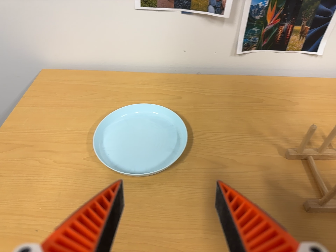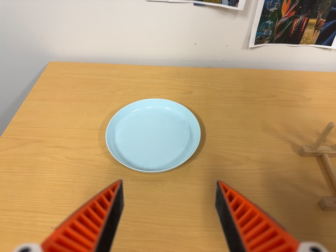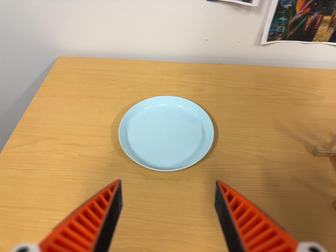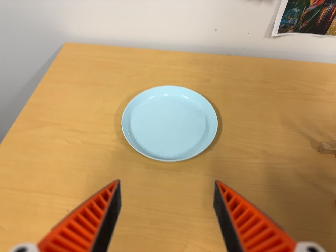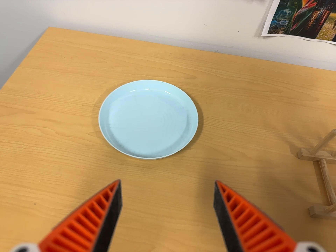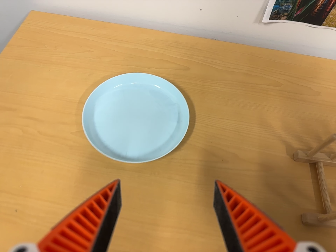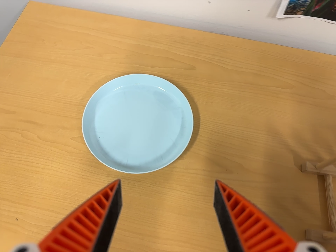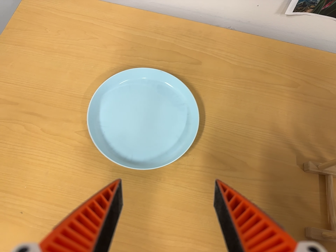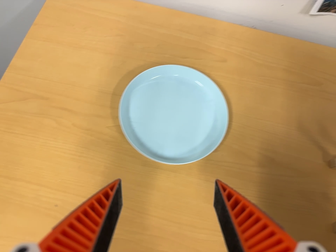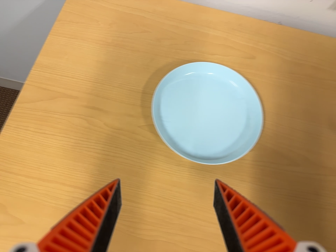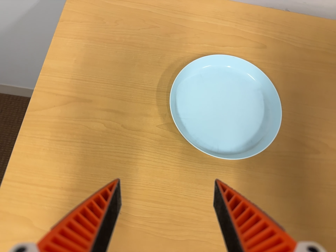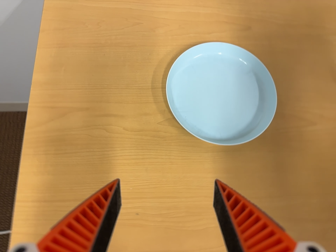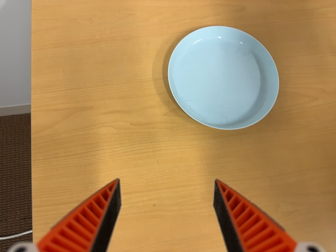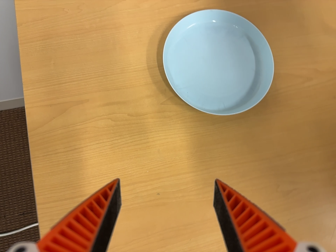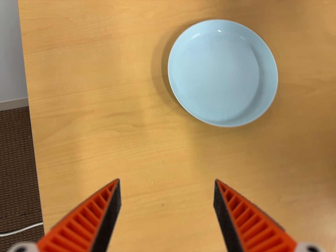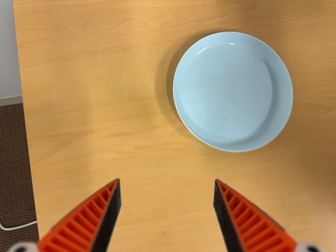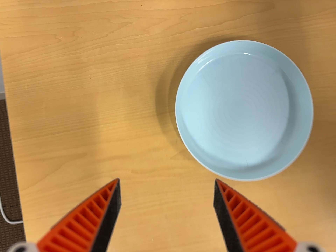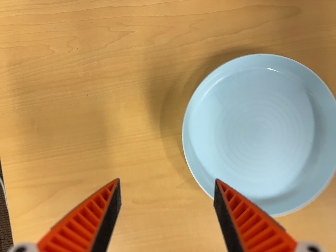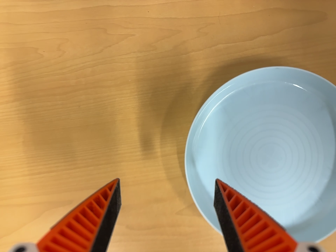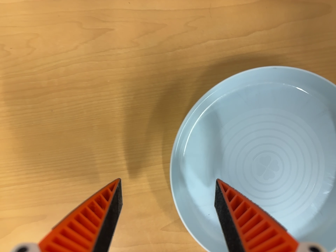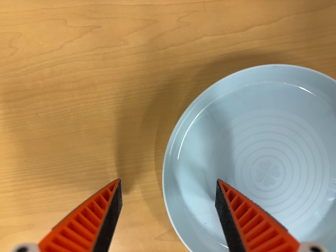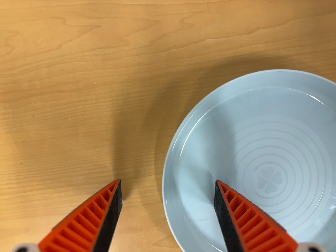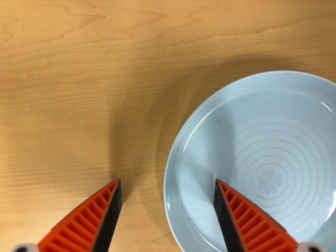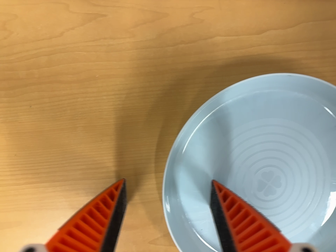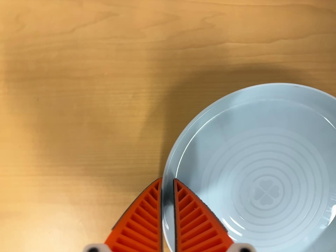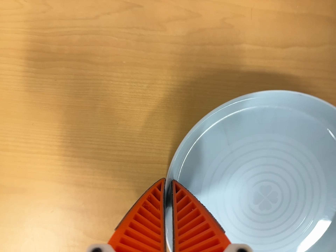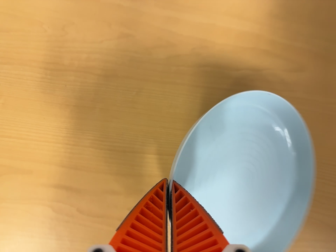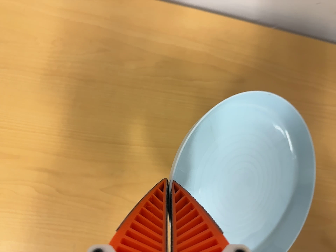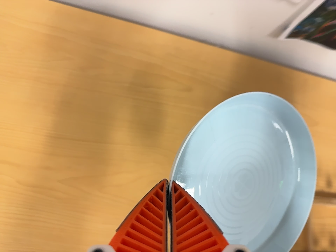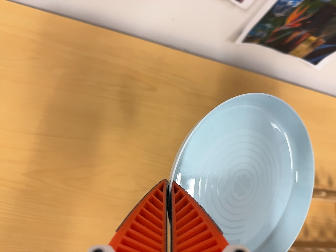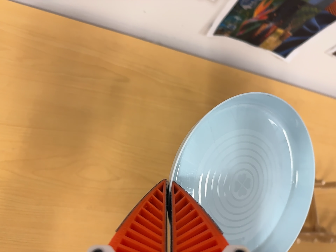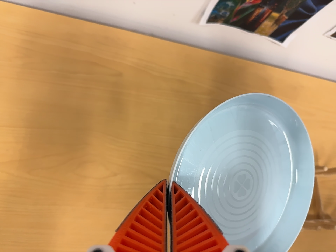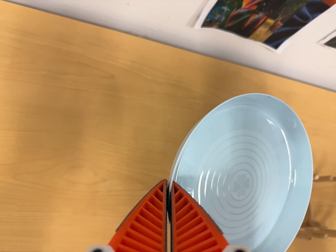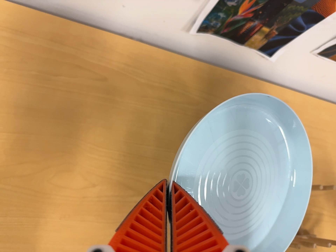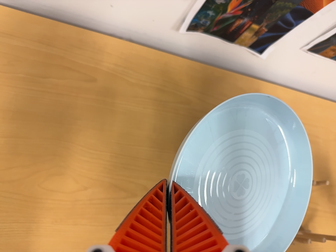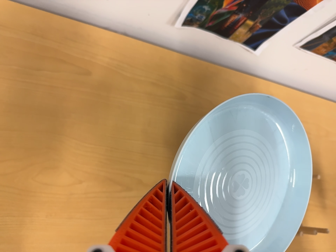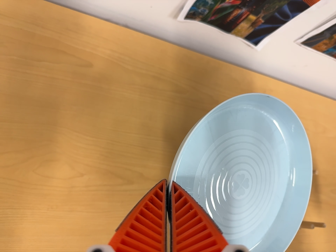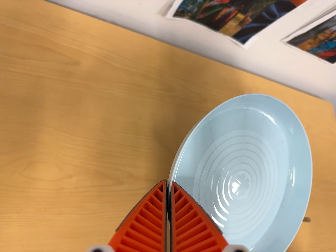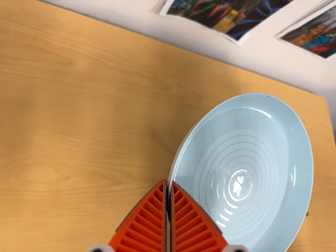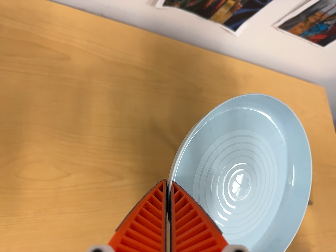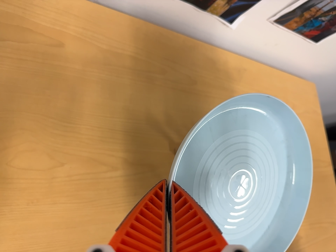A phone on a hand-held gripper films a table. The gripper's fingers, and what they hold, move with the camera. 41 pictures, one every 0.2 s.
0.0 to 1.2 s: The camera travels toward the top of its view and forward, about 14 cm. Its aim tips toward the bottom of its view by about 20 degrees.
1.2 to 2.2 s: The camera travels to its left, about 20 cm, so close, fixed things drift to the right. Its aim tips toward the bottom of its view by about 10 degrees. It rolls about its line of sight by about 10 degrees, and the scene rotates counterclockwise.
2.2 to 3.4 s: The camera travels toward the top of its view and forward, about 22 cm. Its aim tips toward the bottom of its view by about 20 degrees.
3.4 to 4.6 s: The camera travels forward and toward the top of its view, about 10 cm, so what stands in front looms larger.
4.6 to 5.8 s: The camera pans to its right by about 15 degrees. It travels backward, toward the bottom of its view and to its right, about 28 cm, so what stands in front gets smaller. Its aim tips toward the top of its view by about 25 degrees. It rolls about its line of sight by about 10 degrees, and the scene rotates clockwise.
5.8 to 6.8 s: The camera travels to its right, about 5 cm, so close, fixed things drift to the left.
6.8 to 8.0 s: The camera pans to its right by about 10 degrees. It travels to its left, about 5 cm.
The film runs forward here.
